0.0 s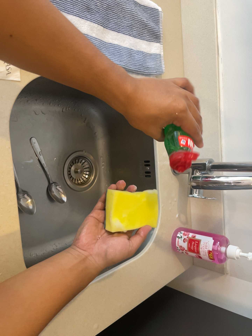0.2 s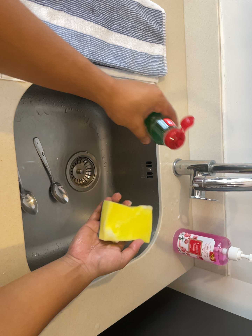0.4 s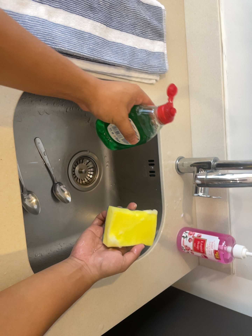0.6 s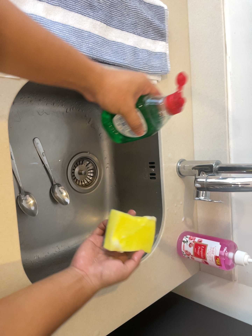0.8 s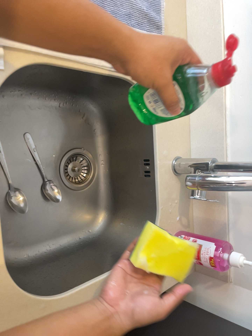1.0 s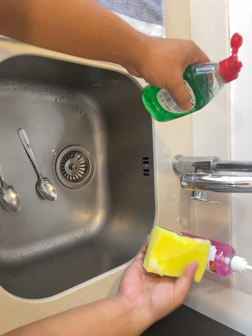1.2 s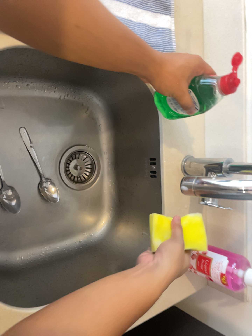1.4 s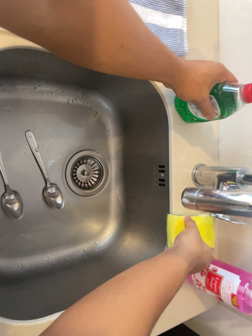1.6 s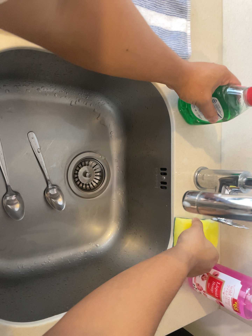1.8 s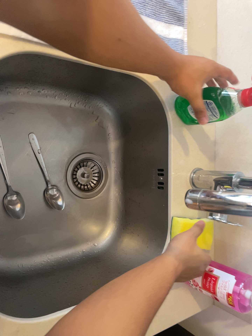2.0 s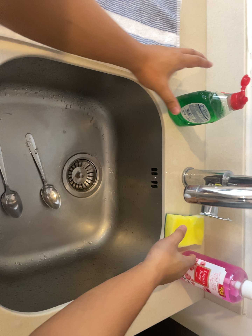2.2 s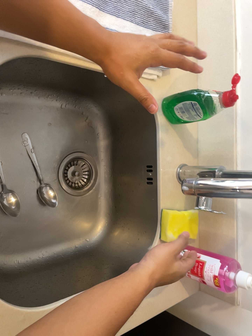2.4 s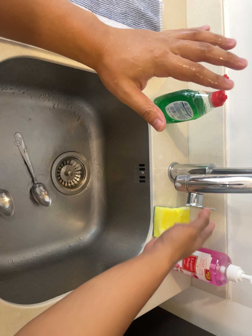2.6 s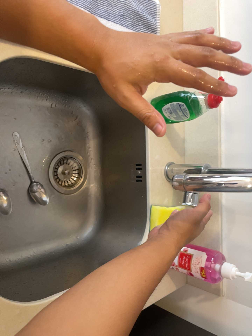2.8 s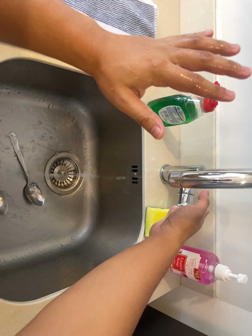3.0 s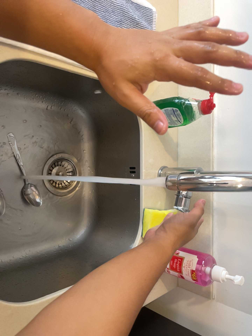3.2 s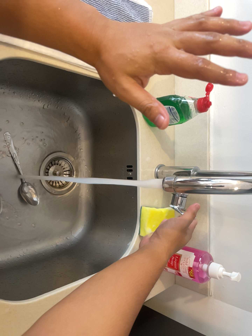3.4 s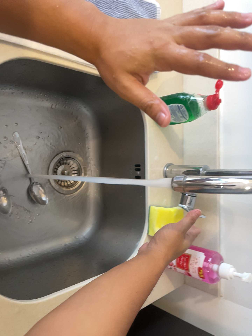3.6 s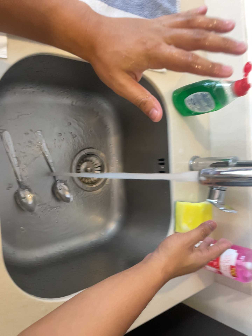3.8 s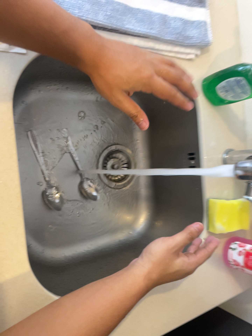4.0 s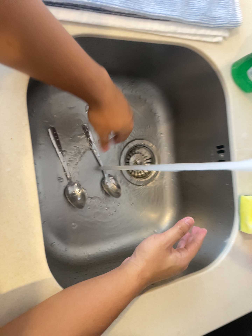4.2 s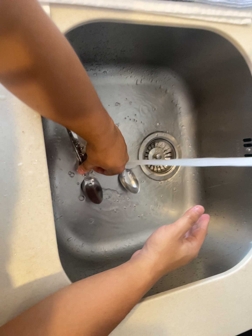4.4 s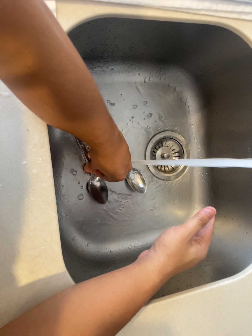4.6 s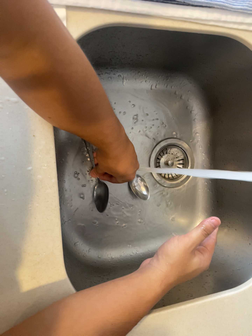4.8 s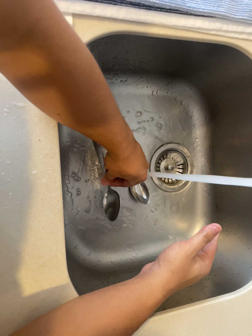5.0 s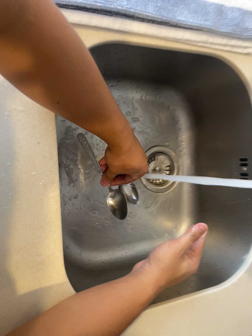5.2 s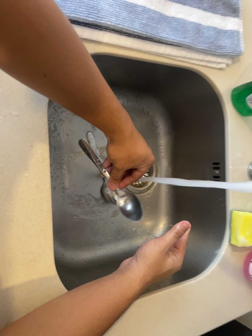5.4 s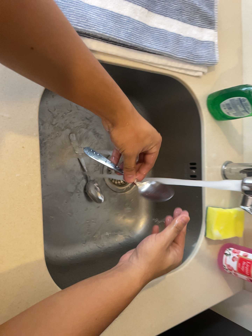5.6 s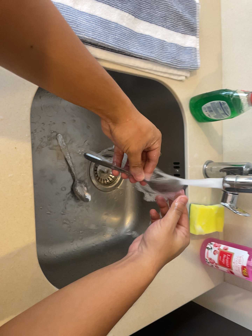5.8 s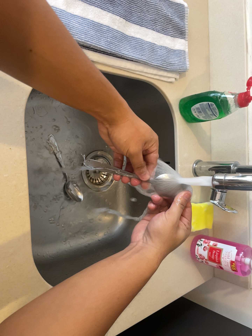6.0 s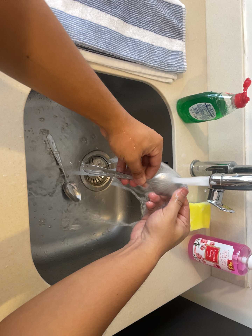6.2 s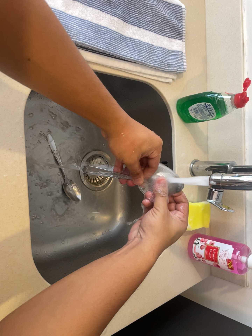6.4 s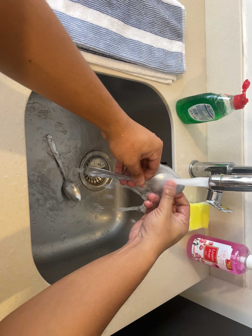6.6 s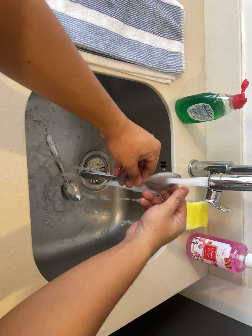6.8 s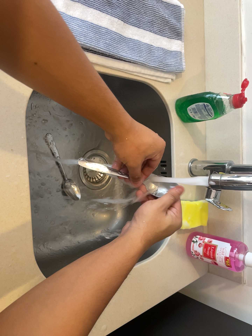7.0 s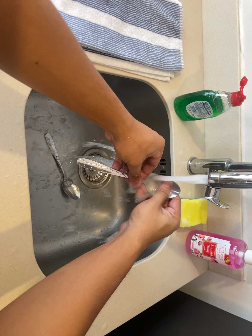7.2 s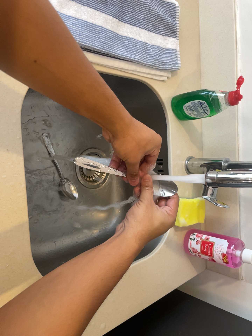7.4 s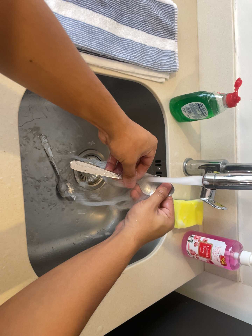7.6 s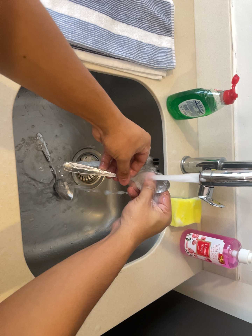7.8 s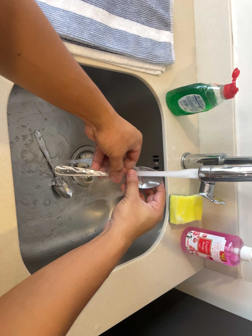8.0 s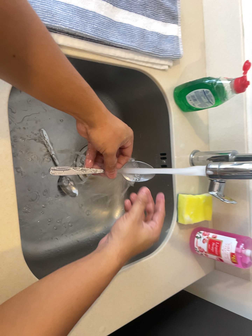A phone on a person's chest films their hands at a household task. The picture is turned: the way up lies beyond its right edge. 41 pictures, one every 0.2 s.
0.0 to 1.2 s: The camera travels forward and to its right, about 12 cm, so what stands in front looms larger.
1.2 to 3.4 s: The camera shifts only a little, or ends up much as it began.
3.4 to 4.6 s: The camera swings to its left by about 25 degrees, and the scene slides to the right. It travels forward, about 12 cm, so what stands in front looms larger.
4.6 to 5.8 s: The camera pans to its right by about 25 degrees. It travels backward and to its left, about 14 cm, so what stands in front gets smaller.
5.8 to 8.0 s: The camera shifts only a little, or ends up much as it began.
The film runs backward here.
